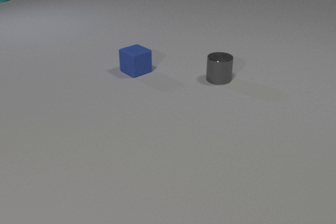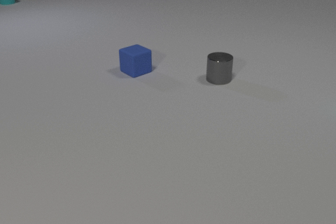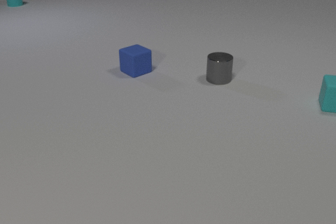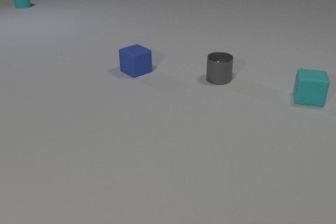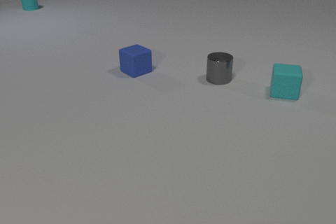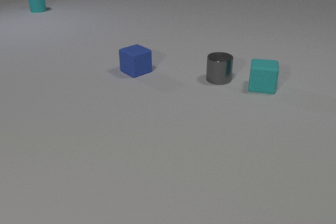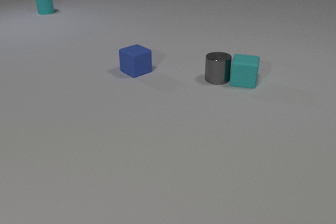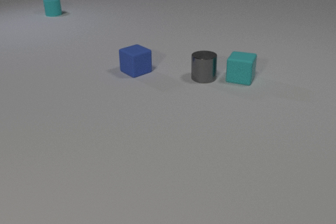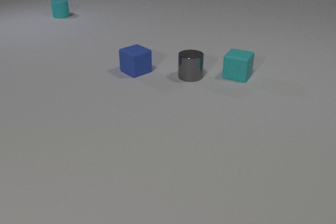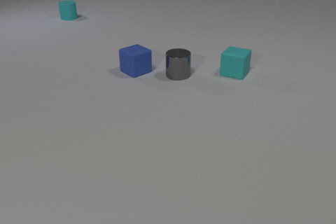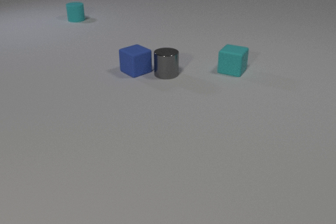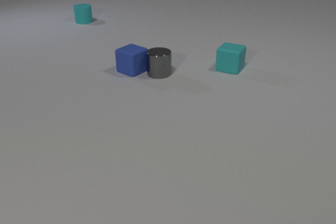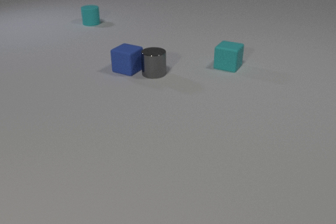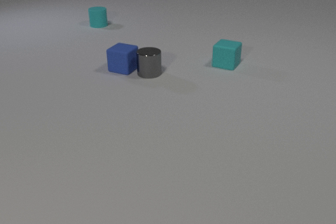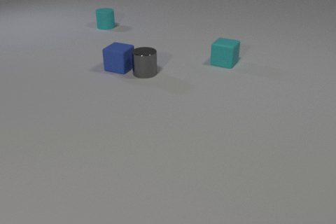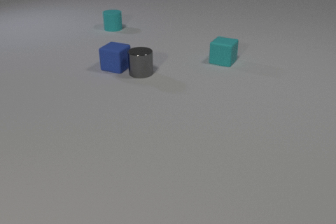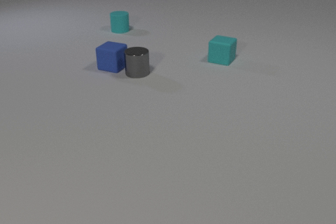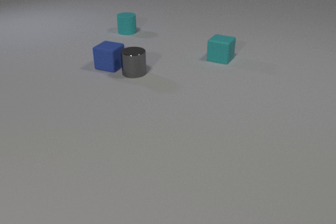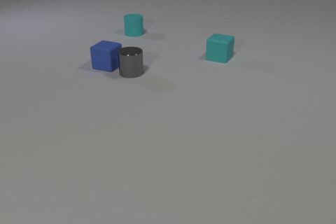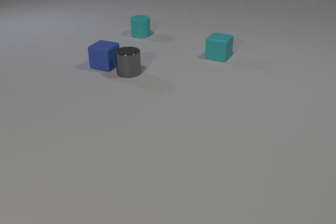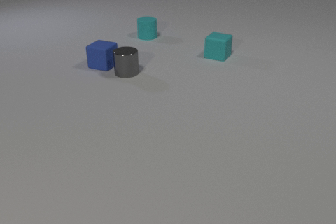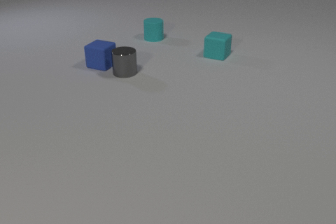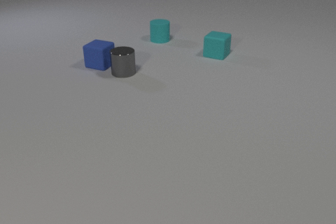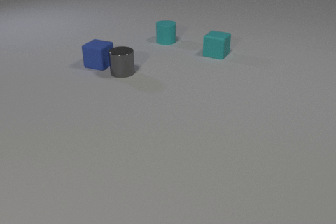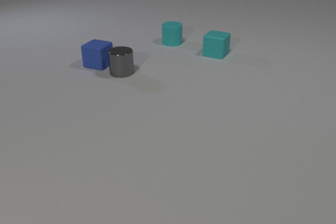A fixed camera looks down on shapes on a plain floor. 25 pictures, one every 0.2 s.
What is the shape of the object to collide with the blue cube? cylinder.
What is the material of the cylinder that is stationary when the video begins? metal.
Are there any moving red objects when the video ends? no.
0.0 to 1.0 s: The cyan rubber cube comes in at the right edge, slides to the left. The cyan rubber cylinder slides toward the camera and to the right.
1.0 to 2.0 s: The cyan rubber cube slides away from the camera and to the left. The gray metal cylinder slides to the left. The cyan rubber cylinder slides toward the camera and to the right. The cyan rubber cube and the gray metal cylinder collide.
2.0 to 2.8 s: The cyan rubber cube slides away from the camera and to the left. The gray metal cylinder slides to the left. The cyan rubber cylinder slides toward the camera and to the right. The blue rubber cube slides to the left and away from the camera, spins counterclockwise seen from above by about 30 degrees, its near face sliding to the right. The gray metal cylinder and the blue rubber cube collide.
2.8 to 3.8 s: The cyan rubber cube slides away from the camera and to the left. The gray metal cylinder slides to the left. The cyan rubber cylinder slides to the right and toward the camera. The blue rubber cube slides to the left and away from the camera.
3.8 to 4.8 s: The cyan rubber cube slides away from the camera. The gray metal cylinder slides to the left. The cyan rubber cylinder slides to the right and toward the camera. The blue rubber cube slides to the left.
